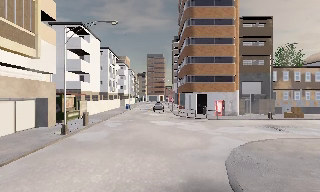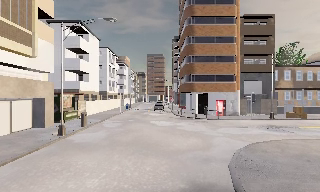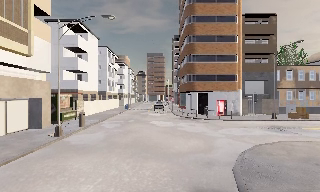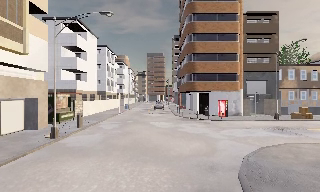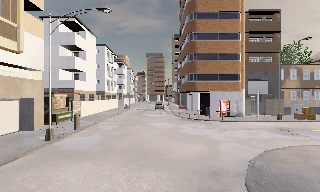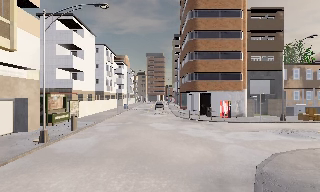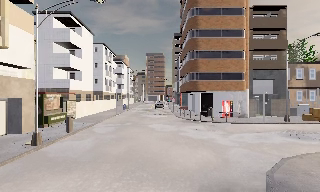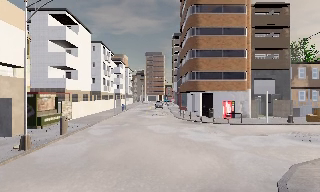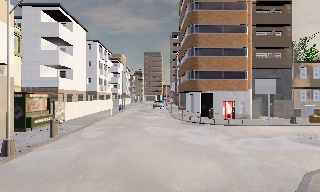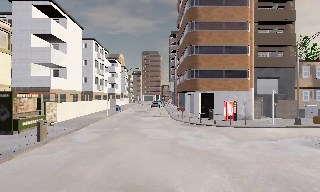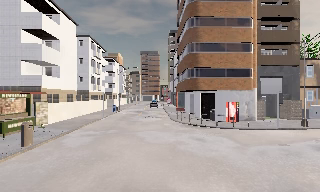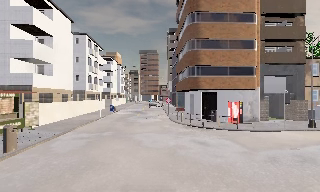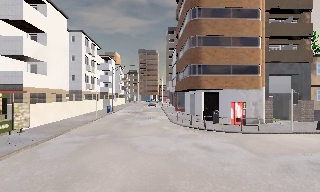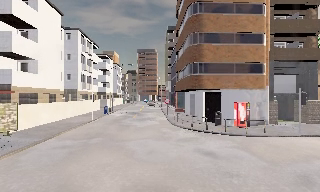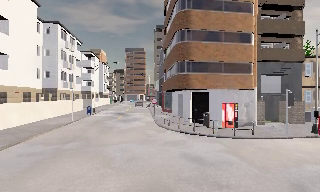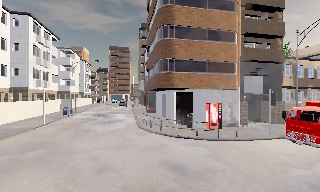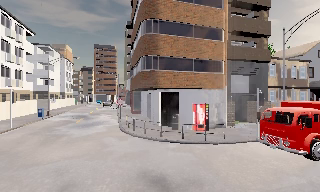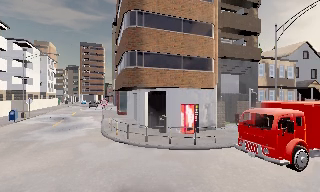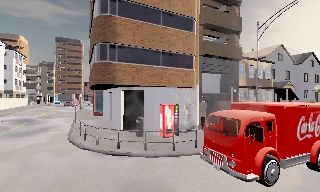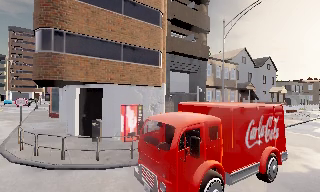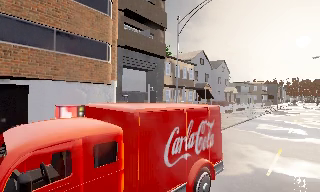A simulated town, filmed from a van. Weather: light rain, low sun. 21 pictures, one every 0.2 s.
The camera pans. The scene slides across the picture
to the left.
The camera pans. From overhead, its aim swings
clockwise.
0.0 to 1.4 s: The camera travels forward, about 3 m, so what stands in front looms larger. It gains speed.
1.4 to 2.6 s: The camera travels forward, about 5 m, so what stands in front looms larger.
2.6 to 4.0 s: The camera pans to its right, which is clockwise from overhead, by about 45 degrees. It travels forward and to its right, about 7 m.
The film runs forward here.
